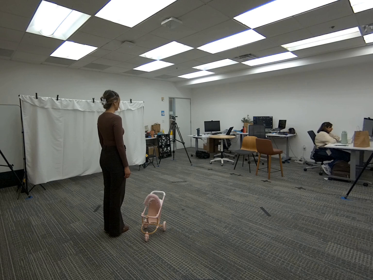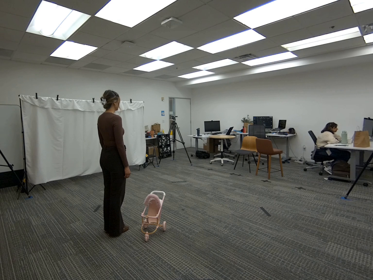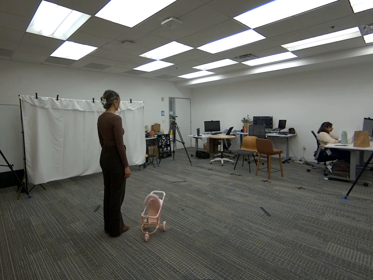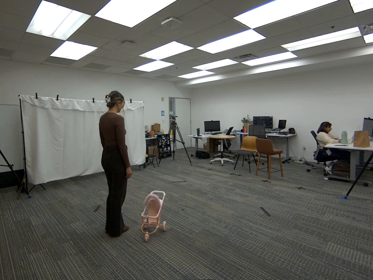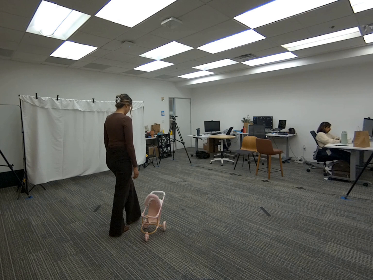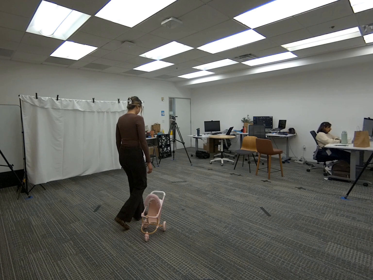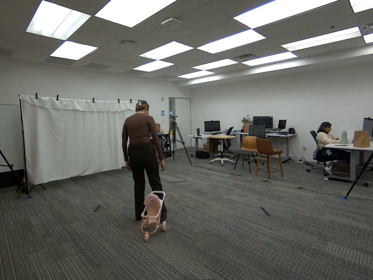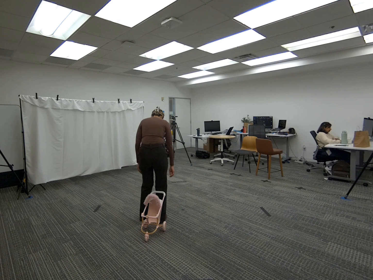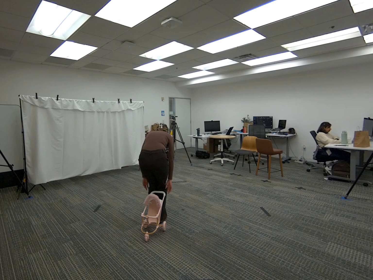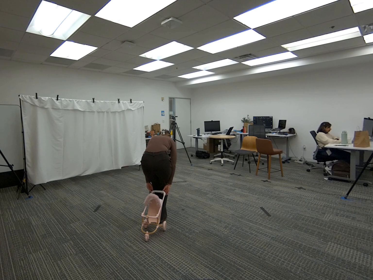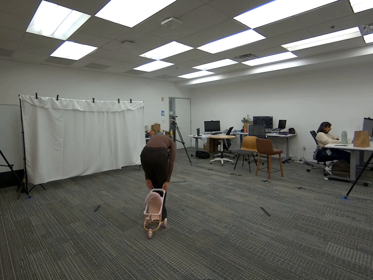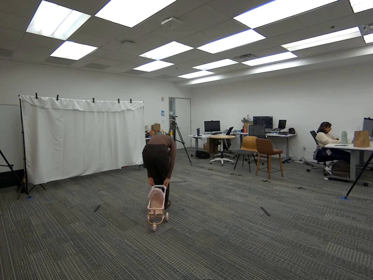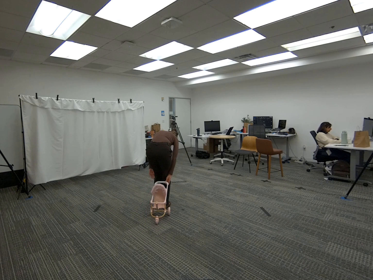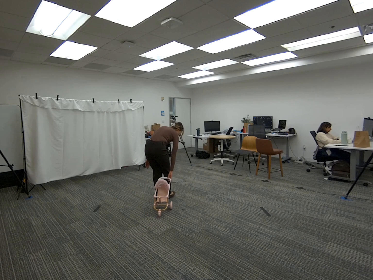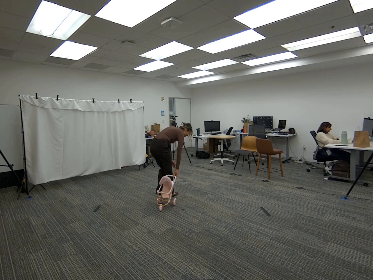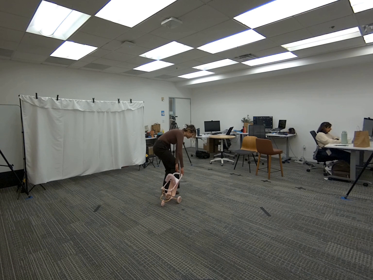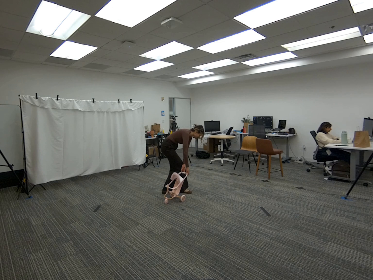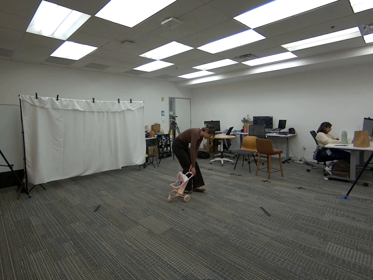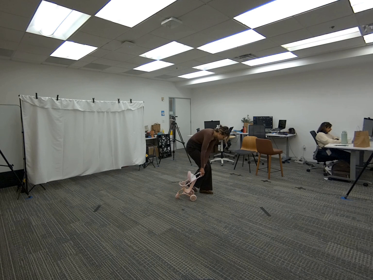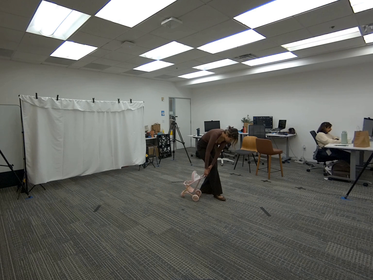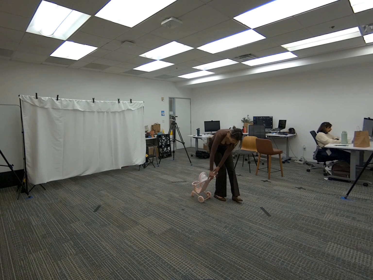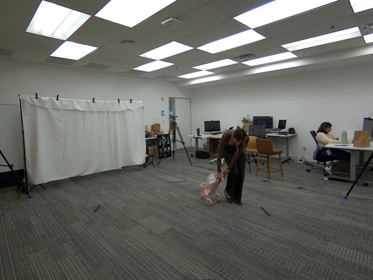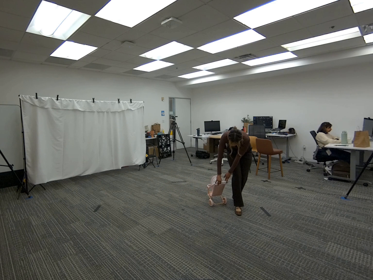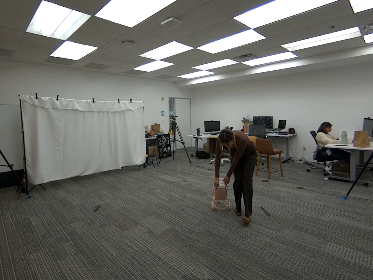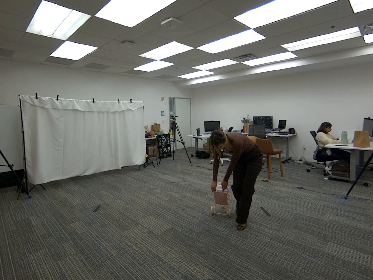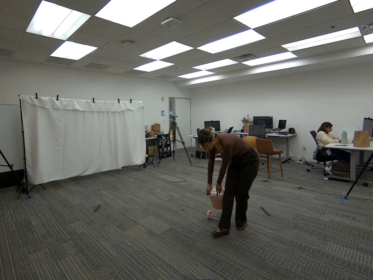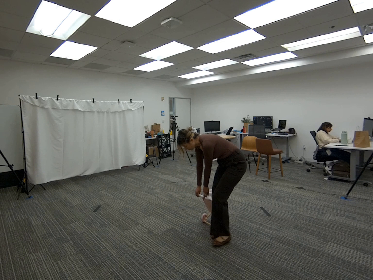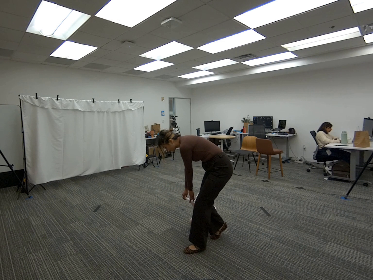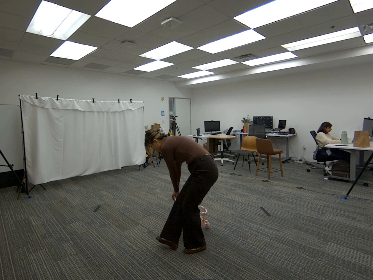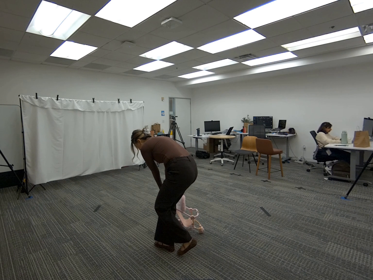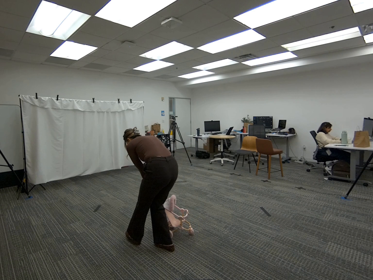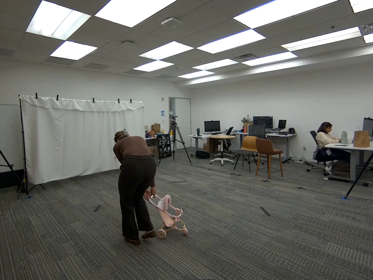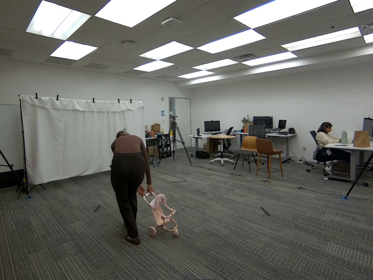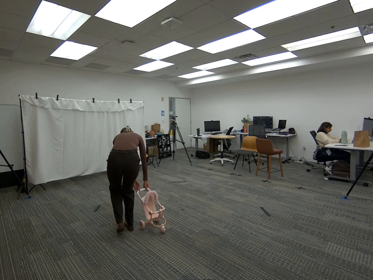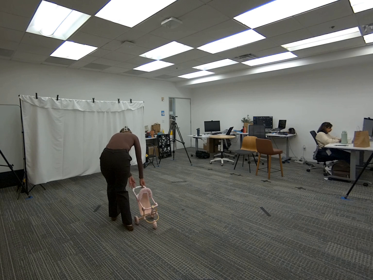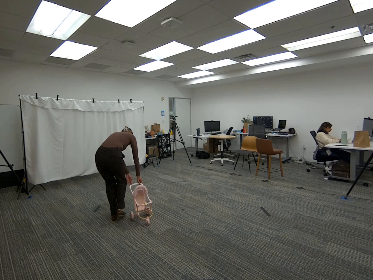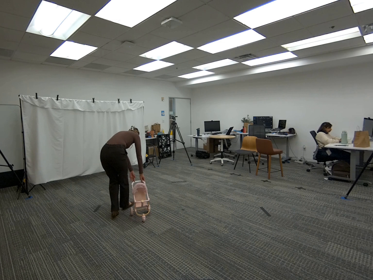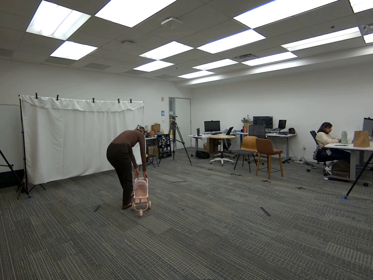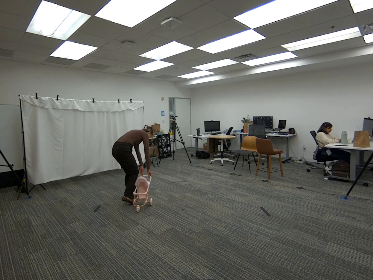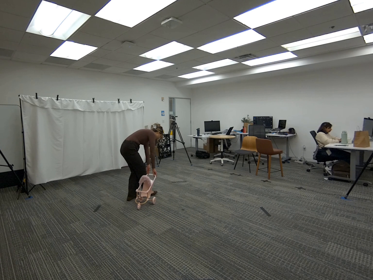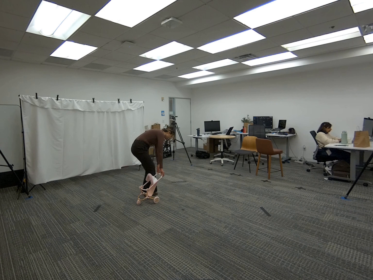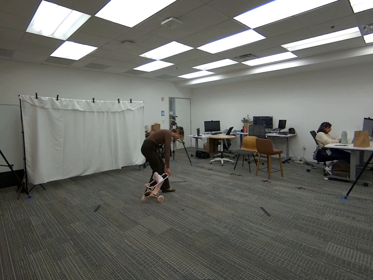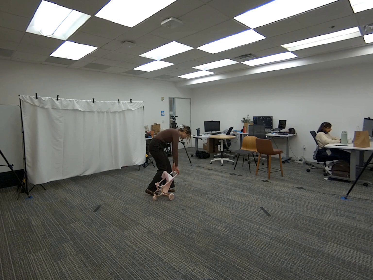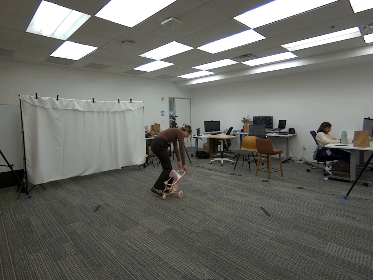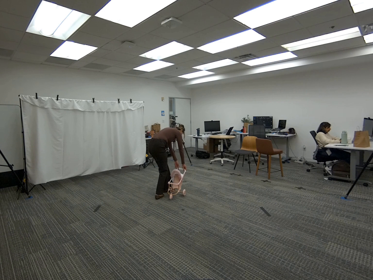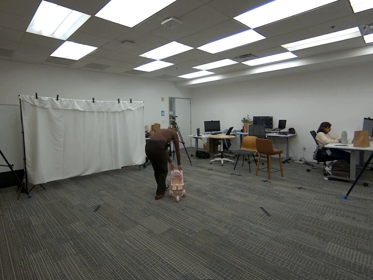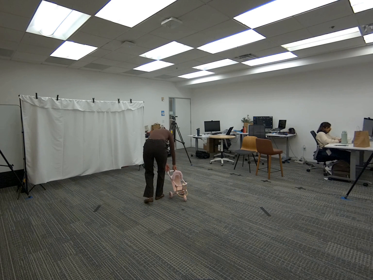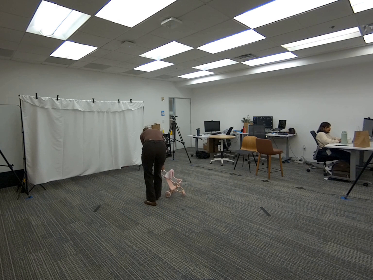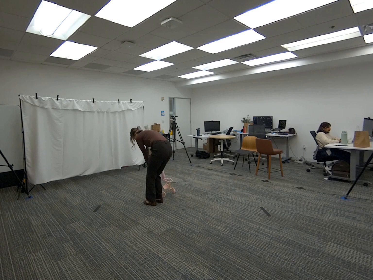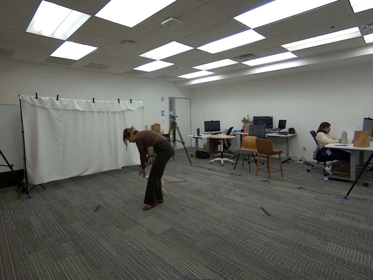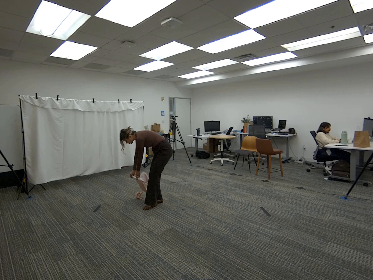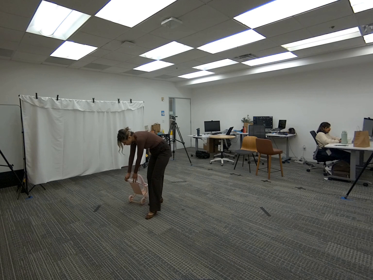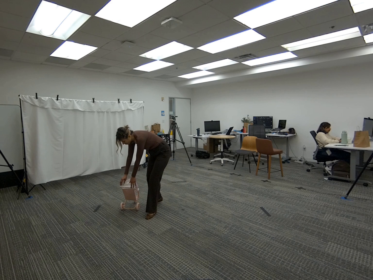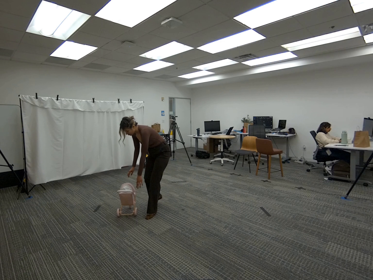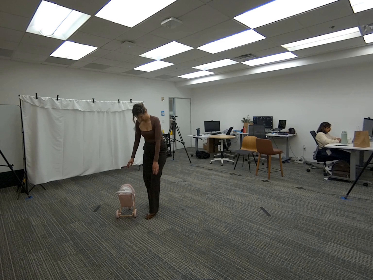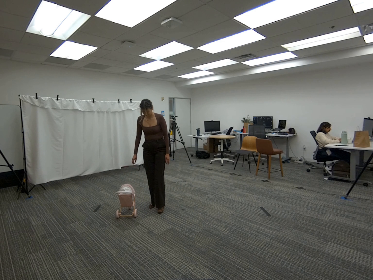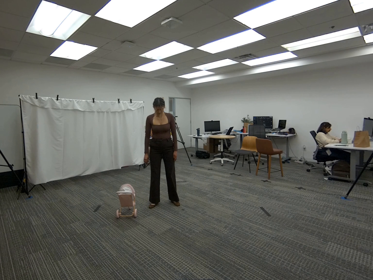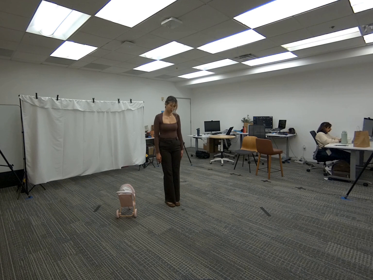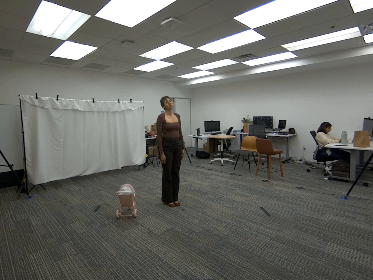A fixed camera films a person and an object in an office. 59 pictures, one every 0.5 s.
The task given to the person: Walk over to the toy stroller and use both hands to pull the stroller around the bounding area.
